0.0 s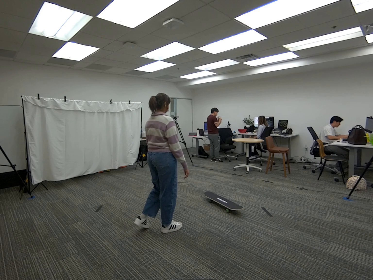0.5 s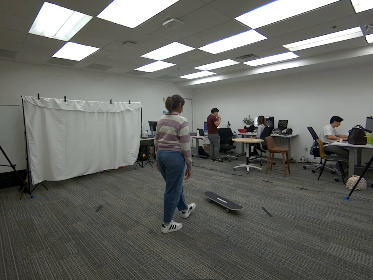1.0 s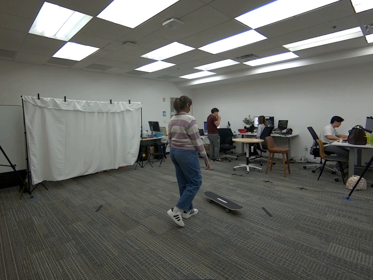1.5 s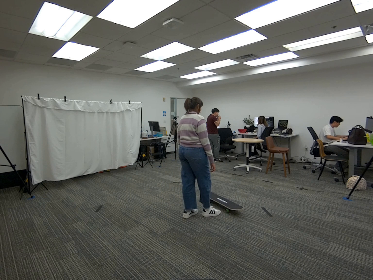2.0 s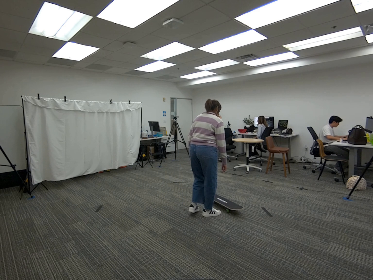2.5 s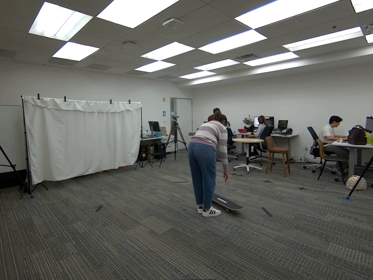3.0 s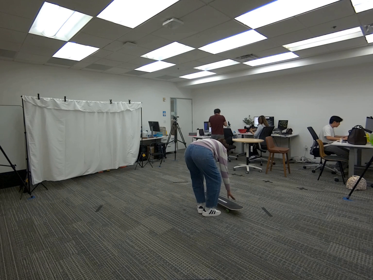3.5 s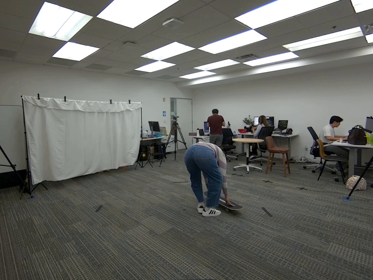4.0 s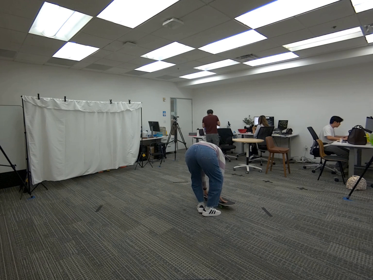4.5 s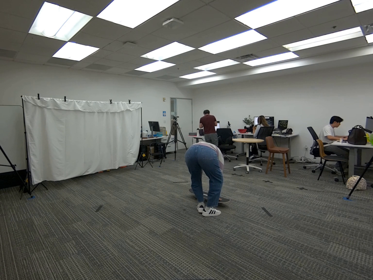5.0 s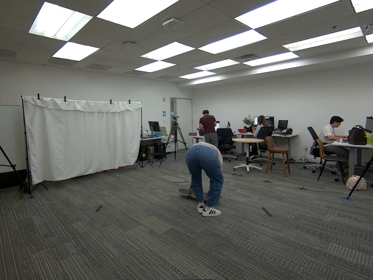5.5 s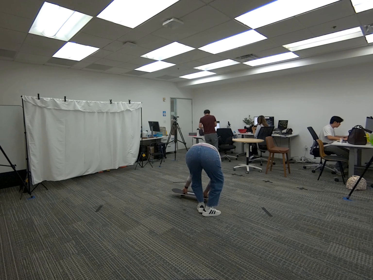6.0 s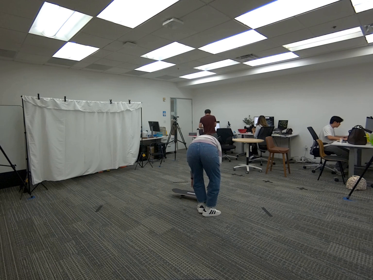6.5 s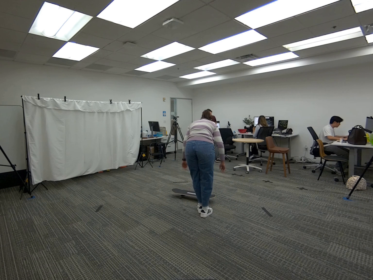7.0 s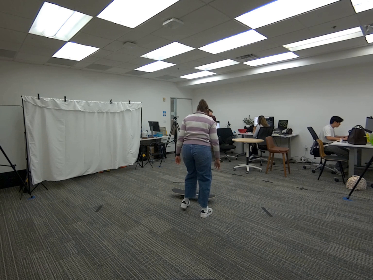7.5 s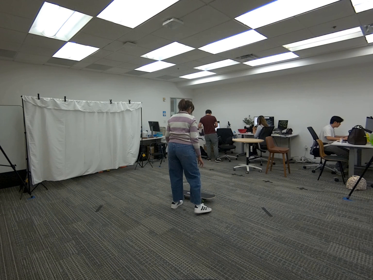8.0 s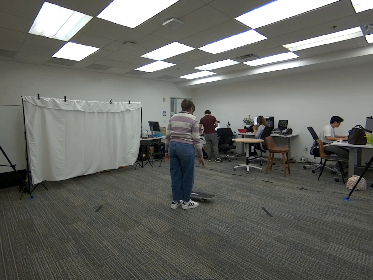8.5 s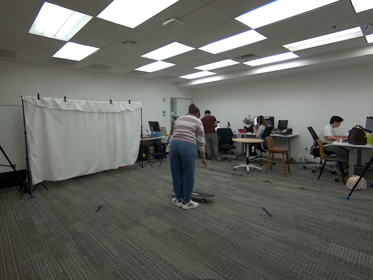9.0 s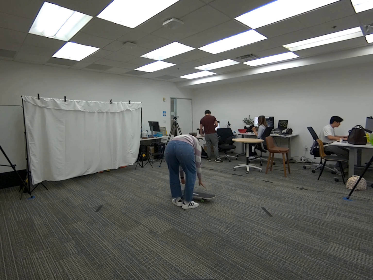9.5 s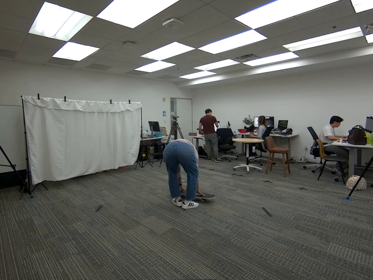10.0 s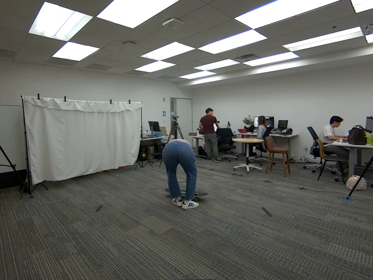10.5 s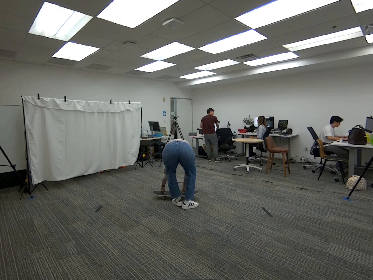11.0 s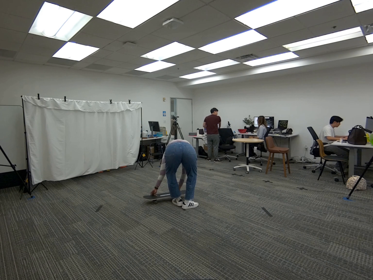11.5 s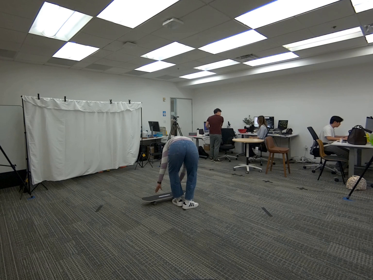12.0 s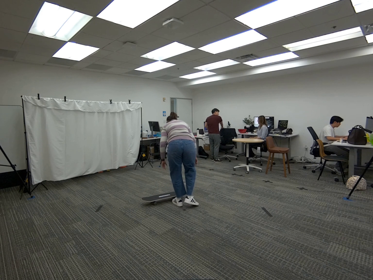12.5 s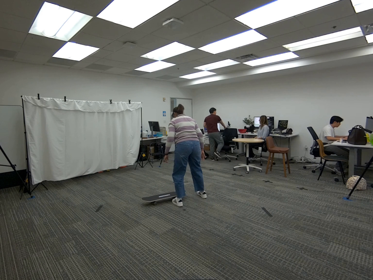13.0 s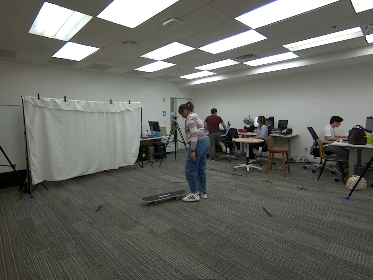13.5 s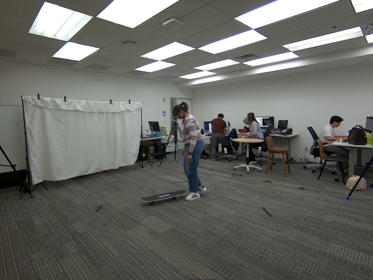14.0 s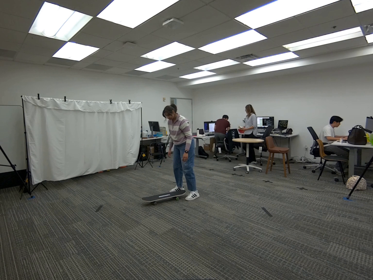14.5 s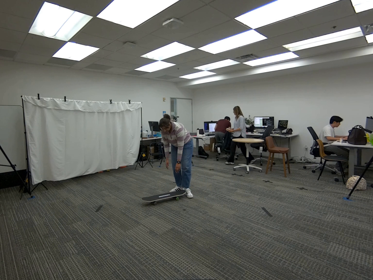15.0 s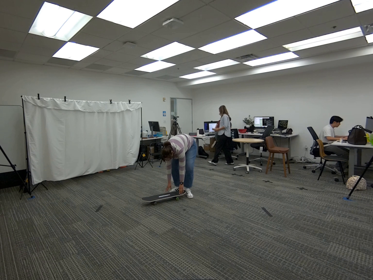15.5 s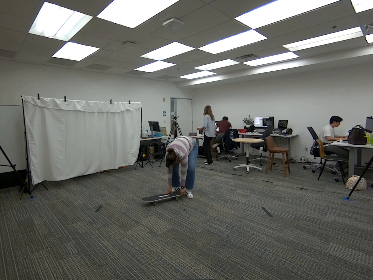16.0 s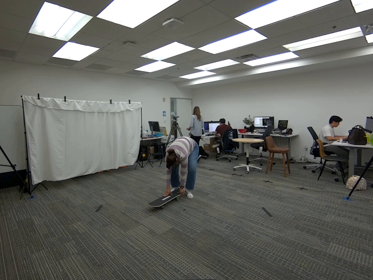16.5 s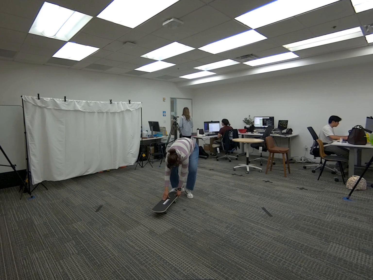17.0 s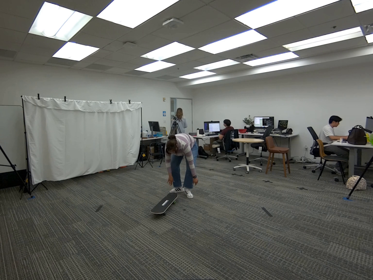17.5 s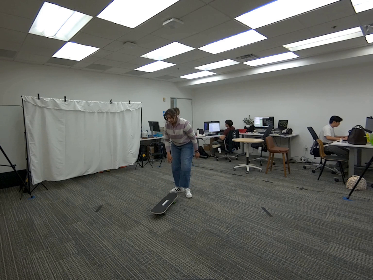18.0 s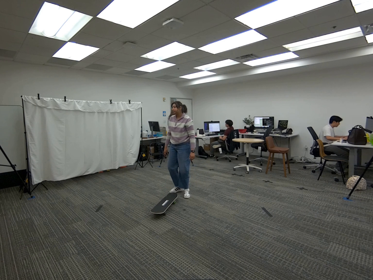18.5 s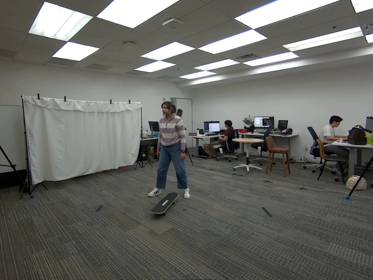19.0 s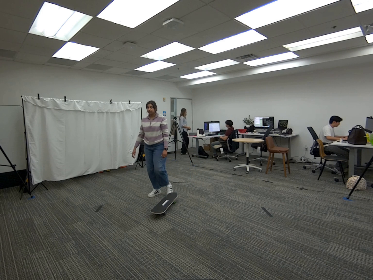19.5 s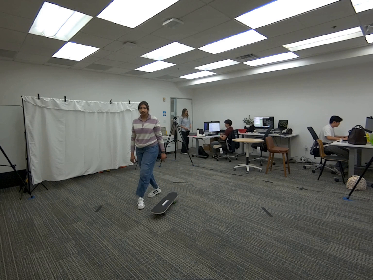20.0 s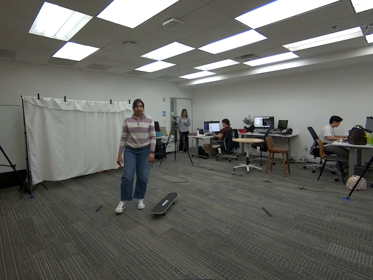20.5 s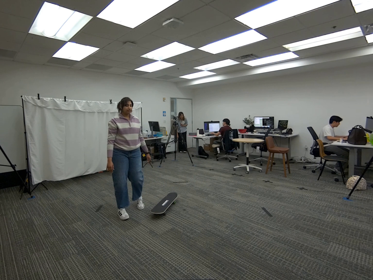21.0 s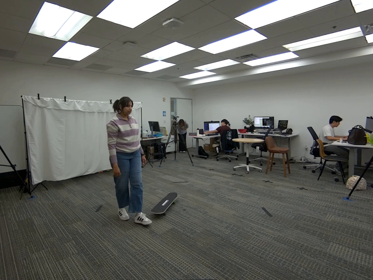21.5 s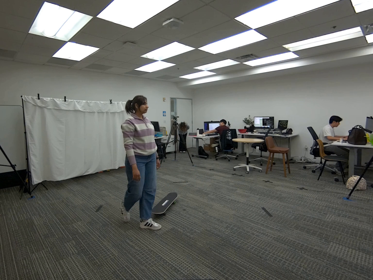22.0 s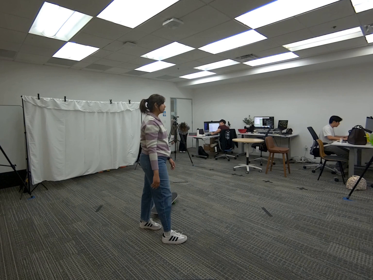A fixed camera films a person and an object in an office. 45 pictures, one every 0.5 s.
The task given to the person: Walk to the skateboard on the ground. Place your hands on the skateboard and push it around the ground within the bounding area.
